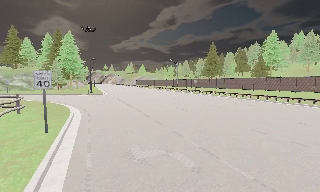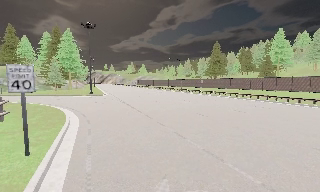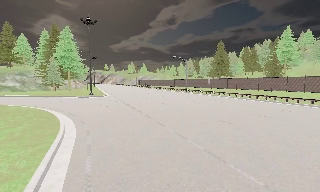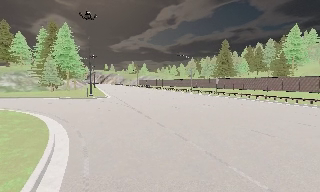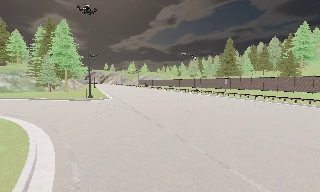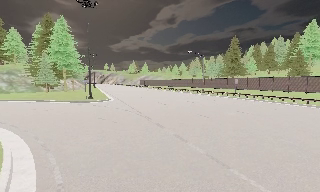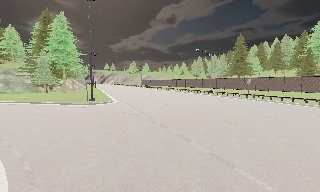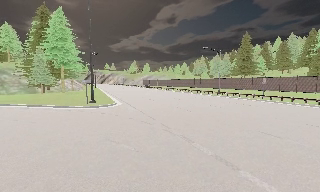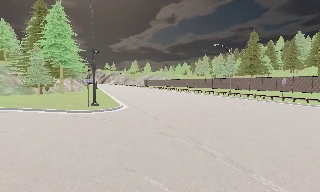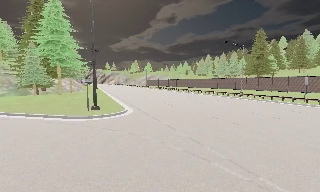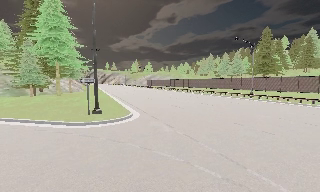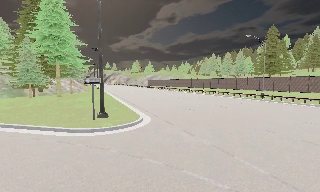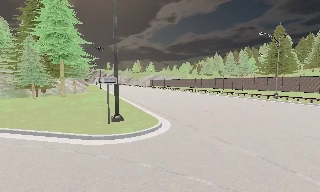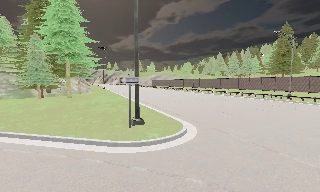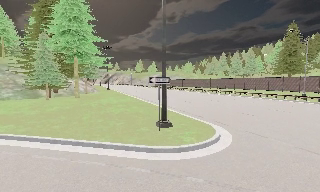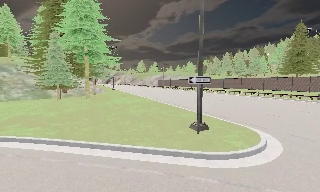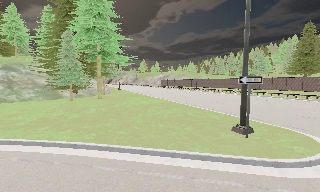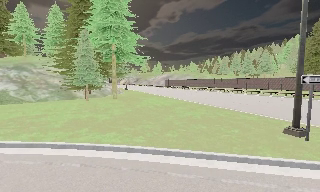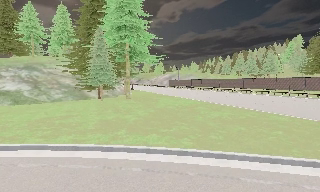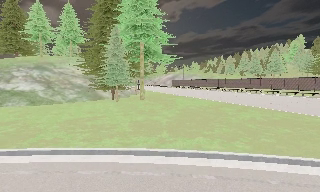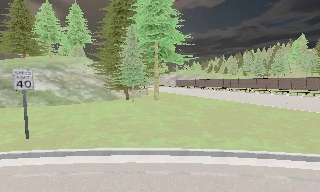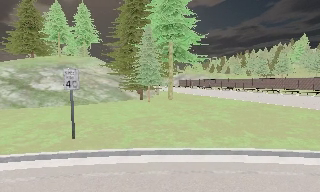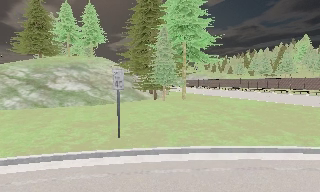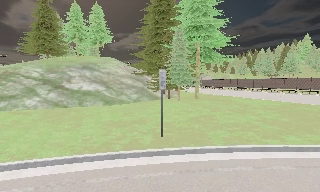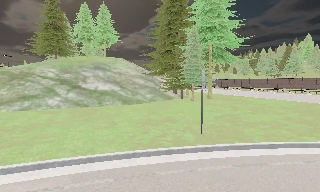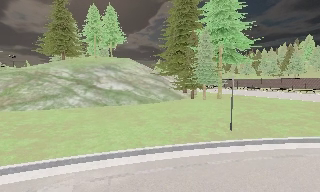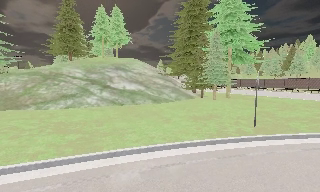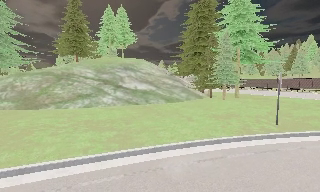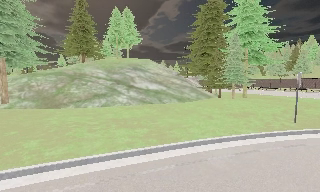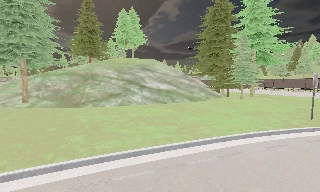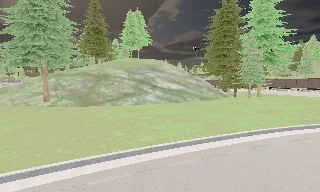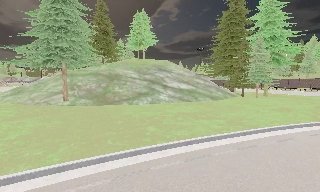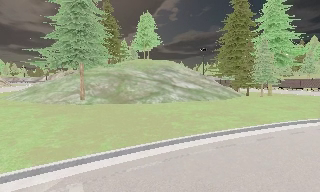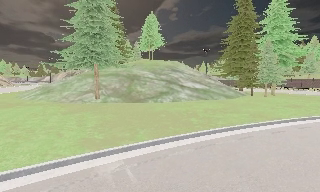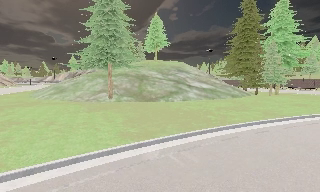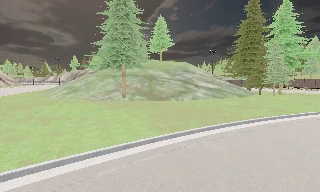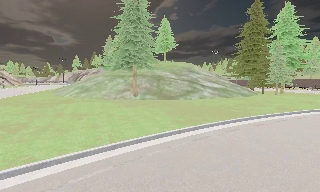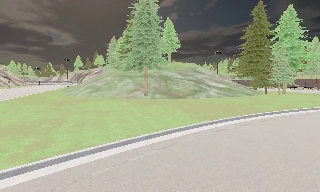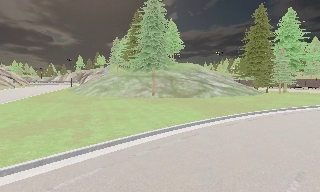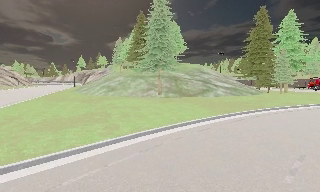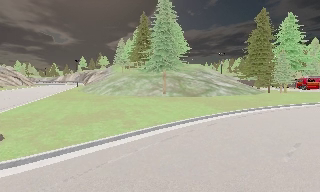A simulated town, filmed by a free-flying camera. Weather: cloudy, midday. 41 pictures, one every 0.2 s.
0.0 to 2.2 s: The camera travels forward and to its left, about 20 m, so what stands in front looms larger.
2.2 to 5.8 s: The camera travels to its left, about 25 m, so close, fixed things drift to the right.
5.8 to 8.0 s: The camera travels to its left and backward, about 16 m, so close, fixed things drift to the right.
The film runs forward here.
